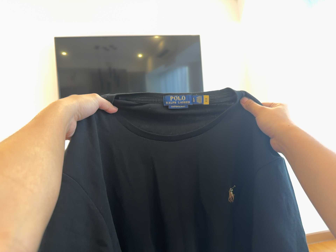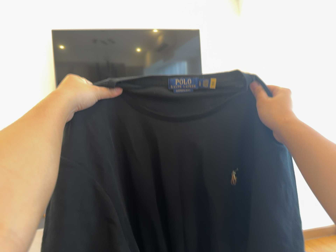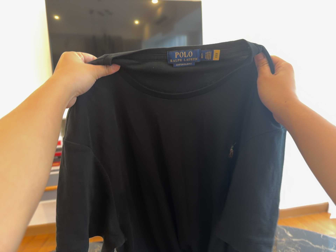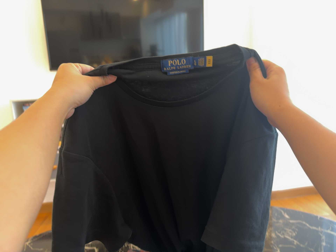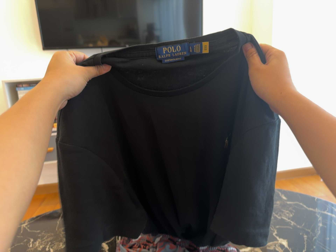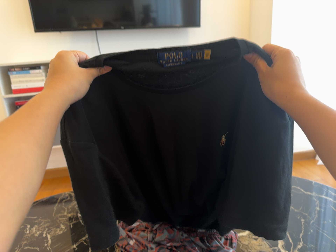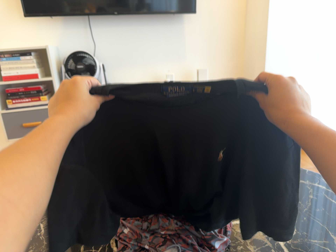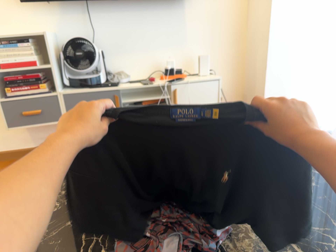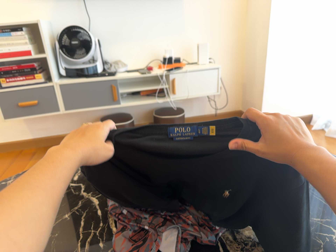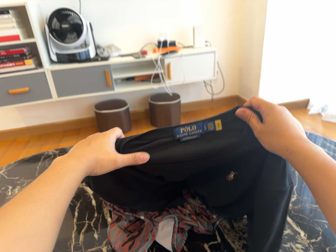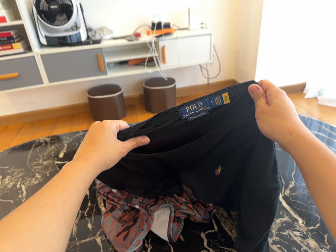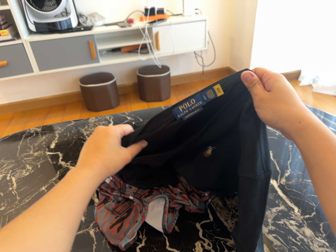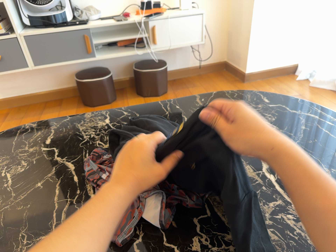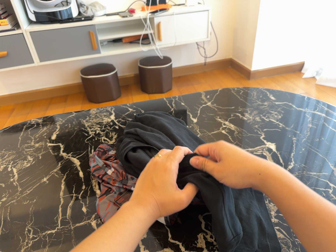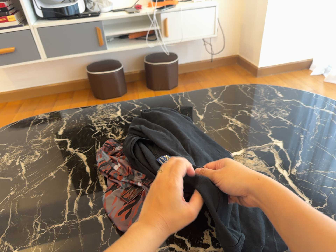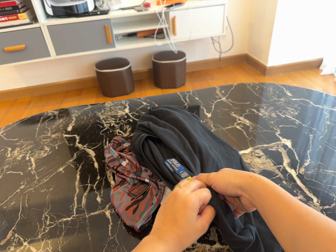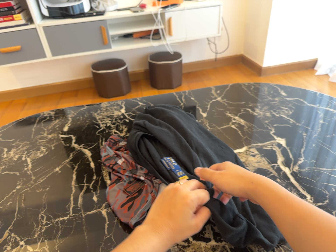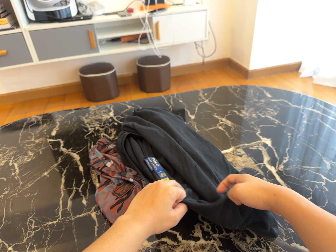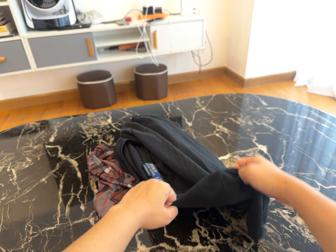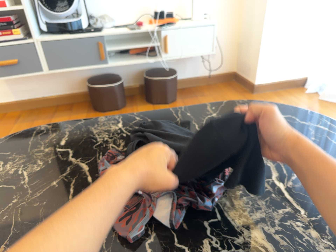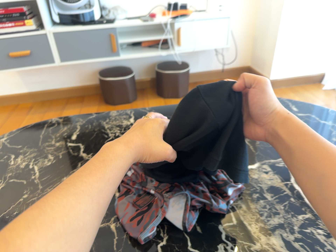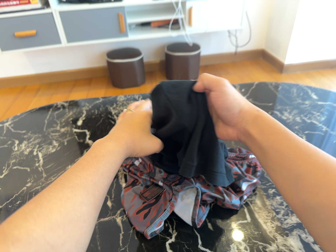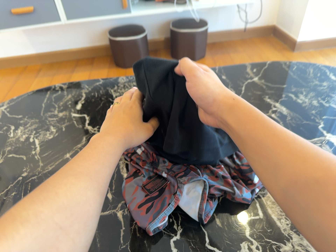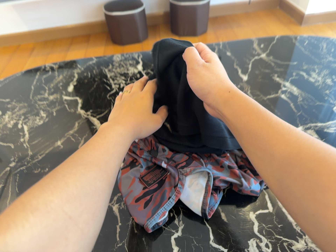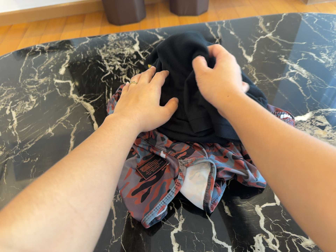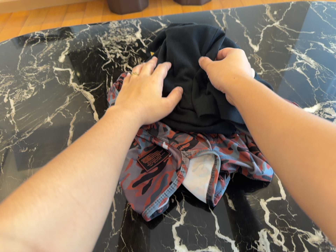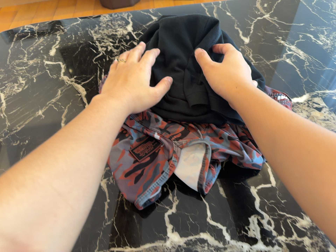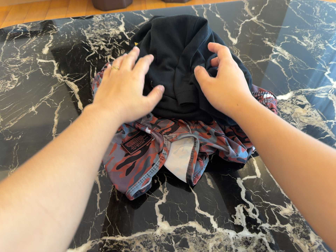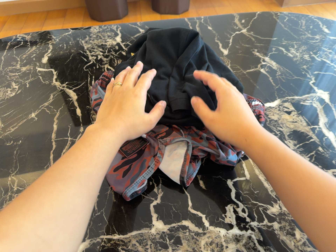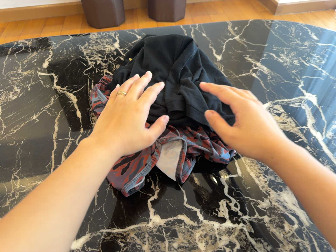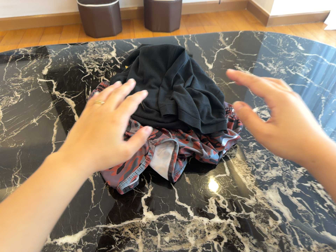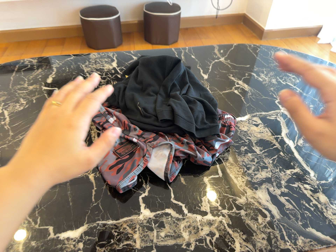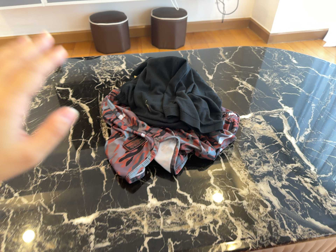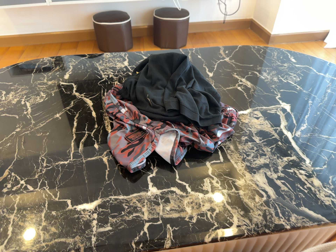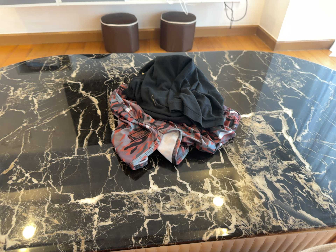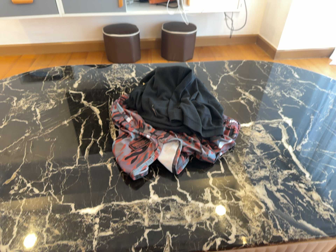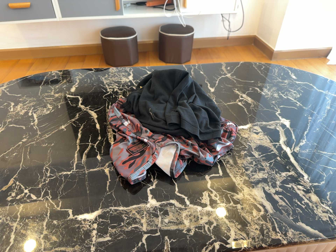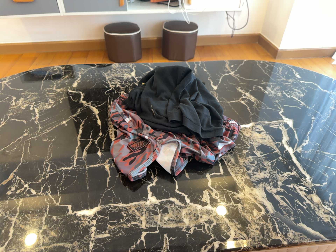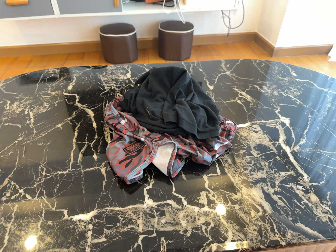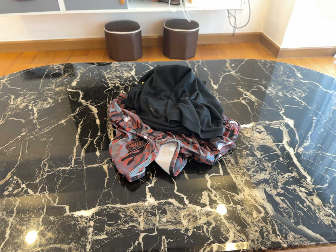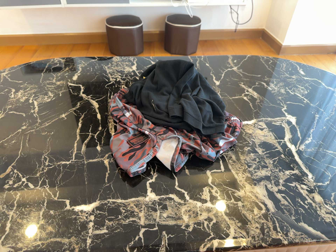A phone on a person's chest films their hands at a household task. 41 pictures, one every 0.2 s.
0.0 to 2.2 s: The camera travels forward, about 24 cm. Its aim tips toward the bottom of its view by about 35 degrees, and the scene shifts upward.
2.2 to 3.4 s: The camera shifts only a little, or ends up much as it began.
3.4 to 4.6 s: The camera travels forward, about 16 cm, so what stands in front looms larger. Its aim tips toward the bottom of its view by about 10 degrees, and the scene shifts upward.
4.6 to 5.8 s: The camera shifts only a little, or ends up much as it began.
5.8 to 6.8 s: The camera travels backward and toward the bottom of its view, about 14 cm, so what stands in front gets smaller.
6.8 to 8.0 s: The camera shifts only a little, or ends up much as it began.
The film runs backward here.
